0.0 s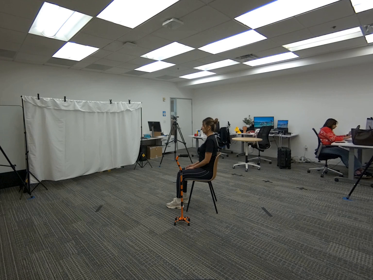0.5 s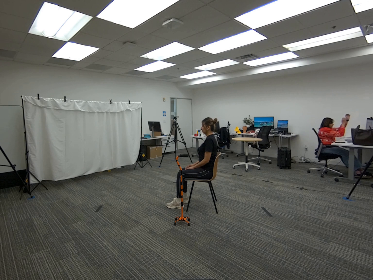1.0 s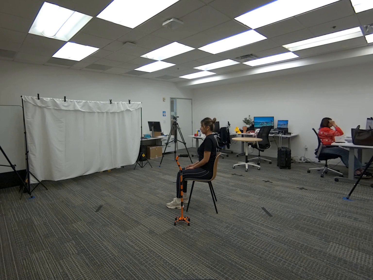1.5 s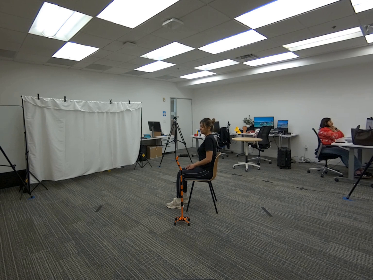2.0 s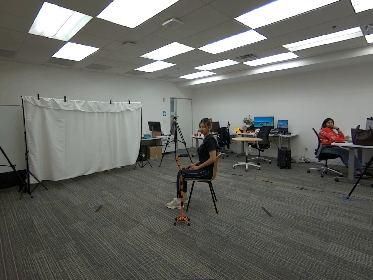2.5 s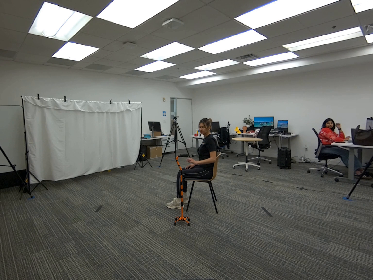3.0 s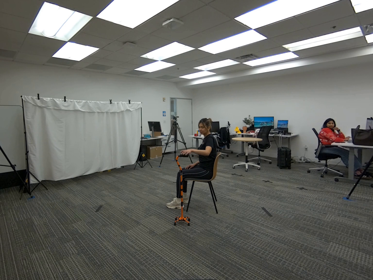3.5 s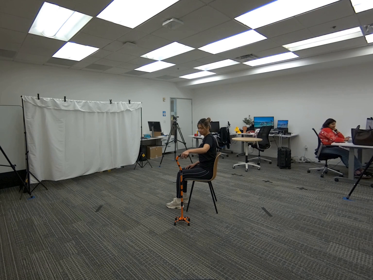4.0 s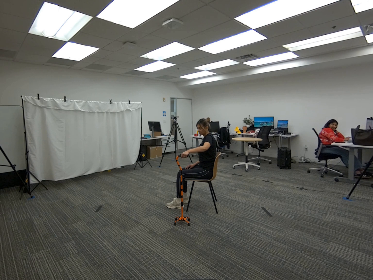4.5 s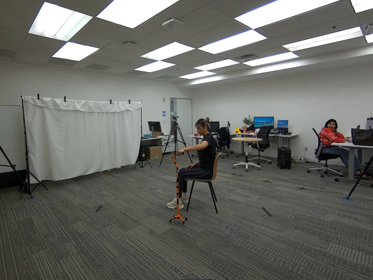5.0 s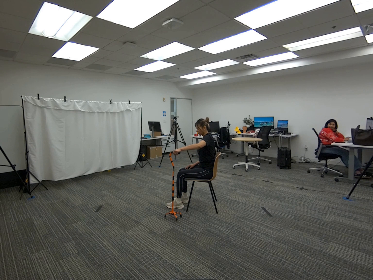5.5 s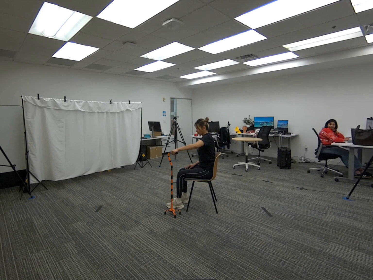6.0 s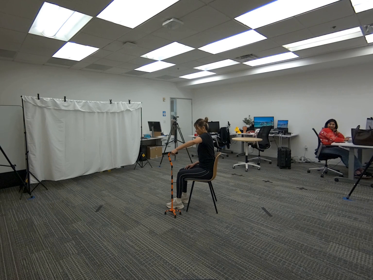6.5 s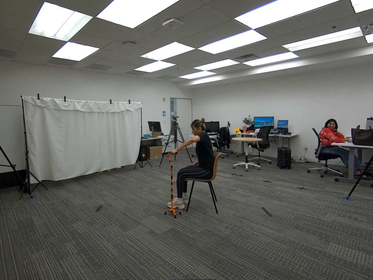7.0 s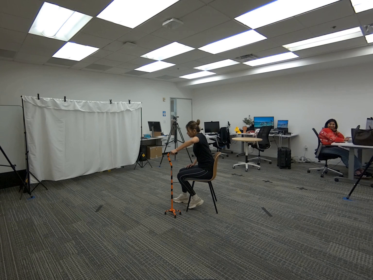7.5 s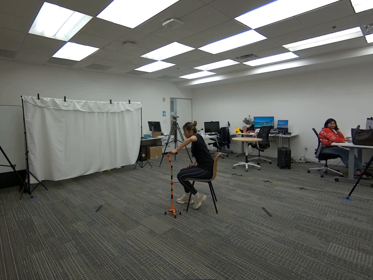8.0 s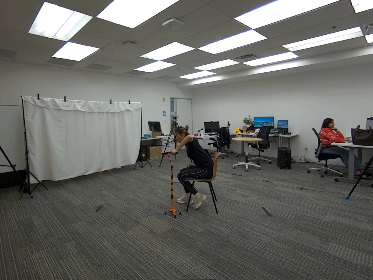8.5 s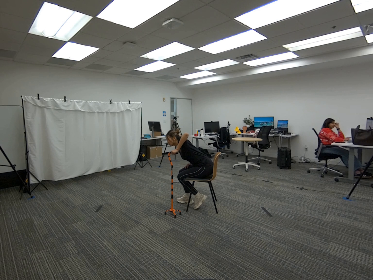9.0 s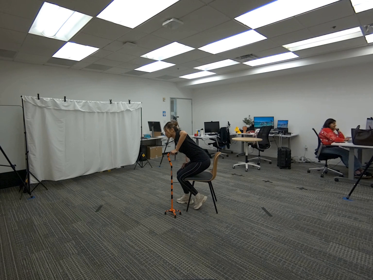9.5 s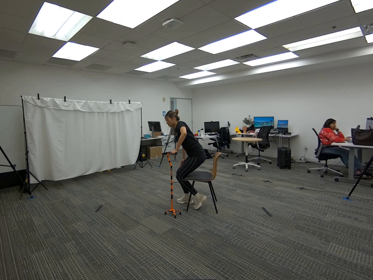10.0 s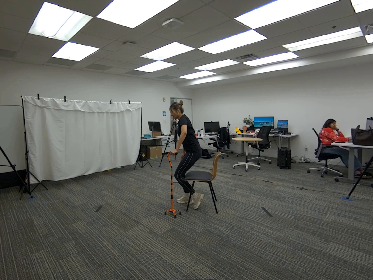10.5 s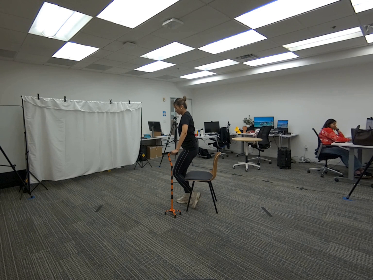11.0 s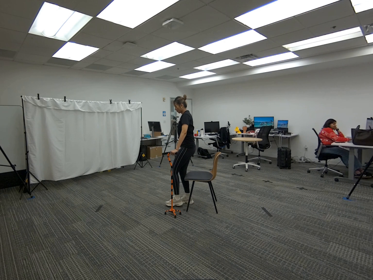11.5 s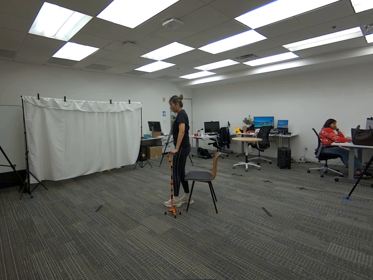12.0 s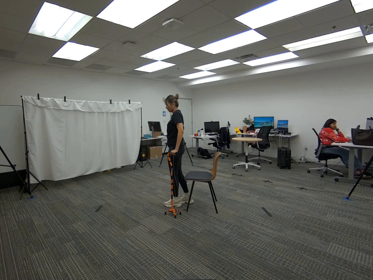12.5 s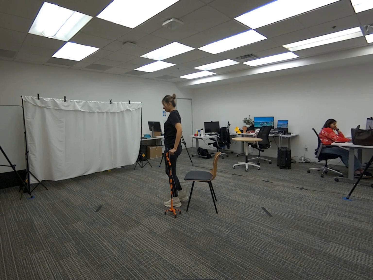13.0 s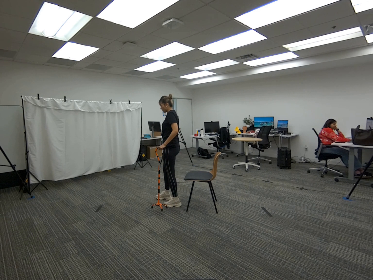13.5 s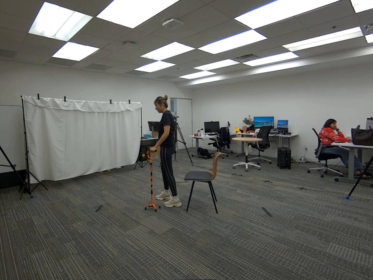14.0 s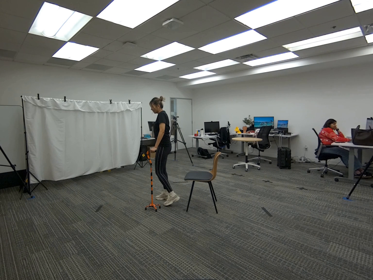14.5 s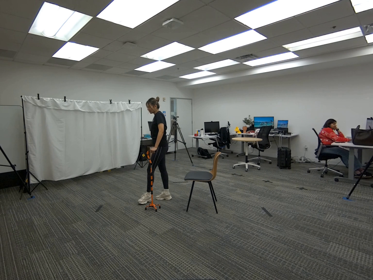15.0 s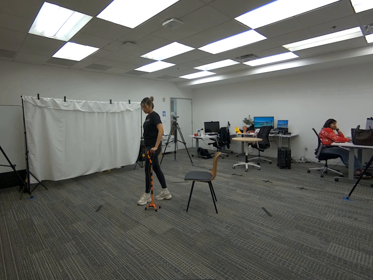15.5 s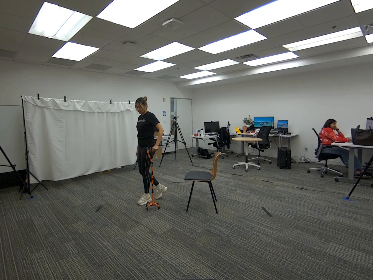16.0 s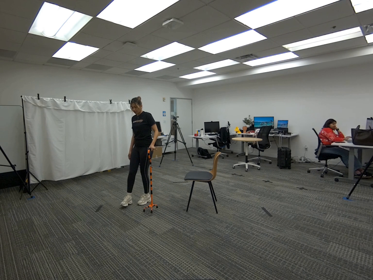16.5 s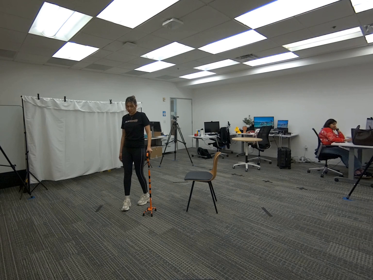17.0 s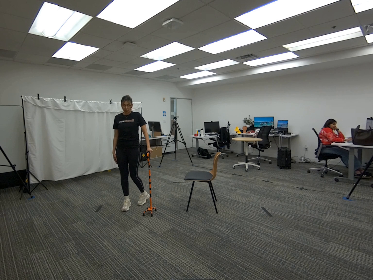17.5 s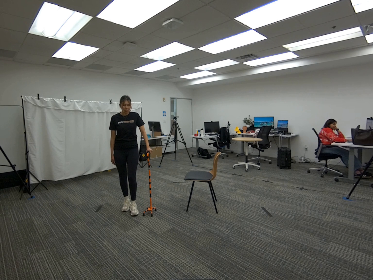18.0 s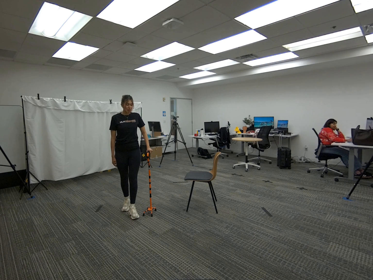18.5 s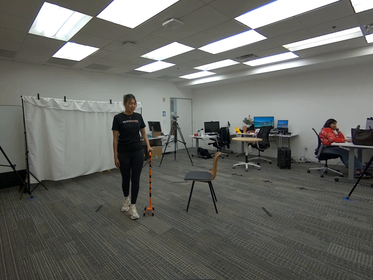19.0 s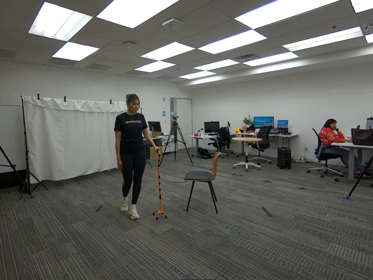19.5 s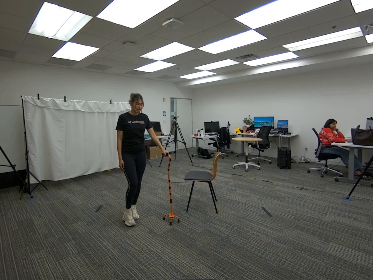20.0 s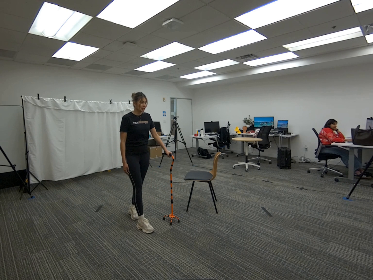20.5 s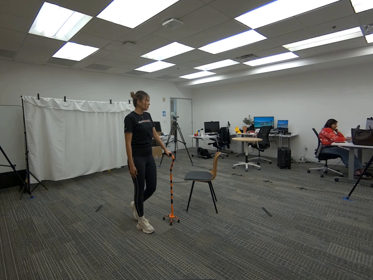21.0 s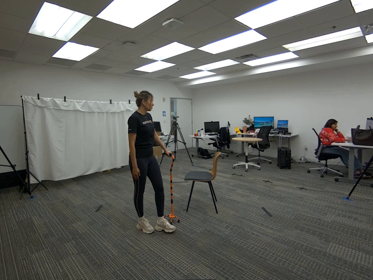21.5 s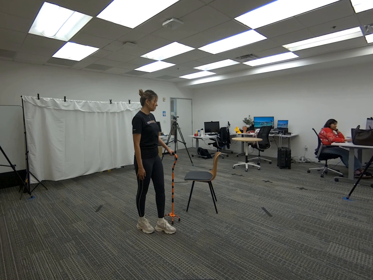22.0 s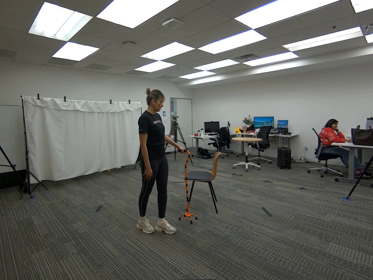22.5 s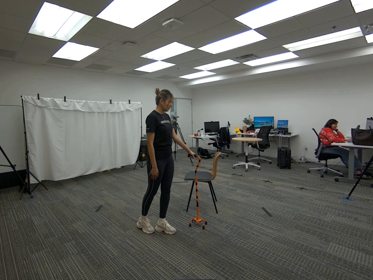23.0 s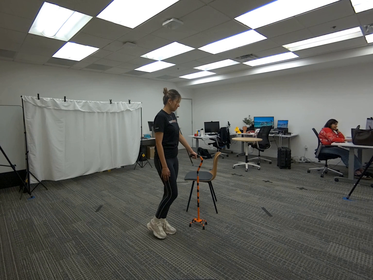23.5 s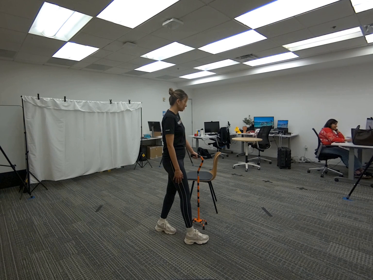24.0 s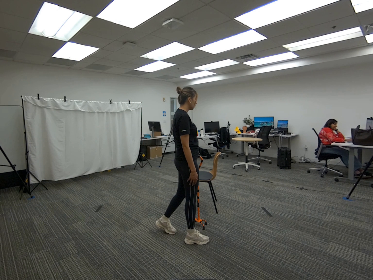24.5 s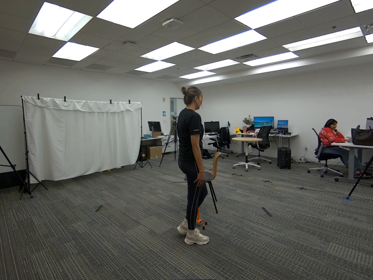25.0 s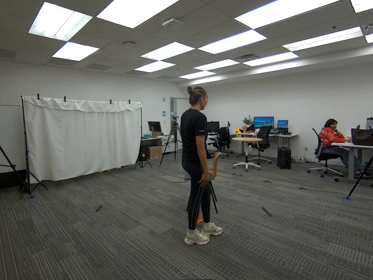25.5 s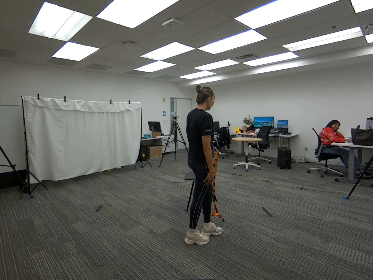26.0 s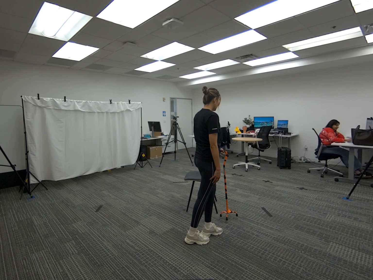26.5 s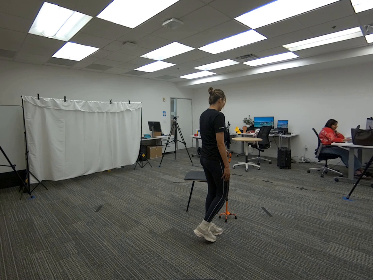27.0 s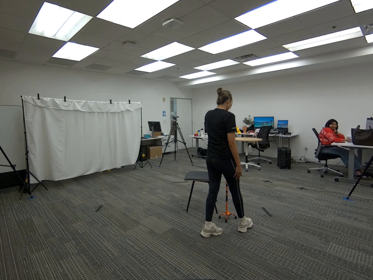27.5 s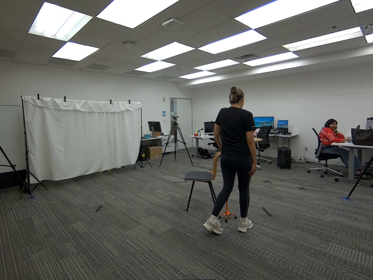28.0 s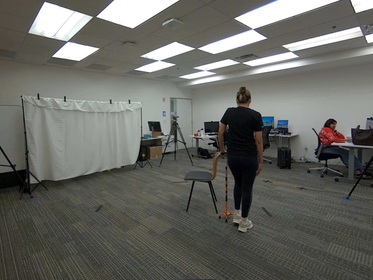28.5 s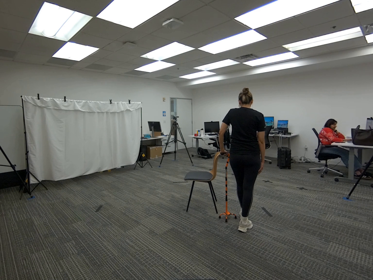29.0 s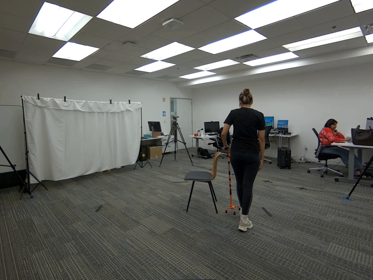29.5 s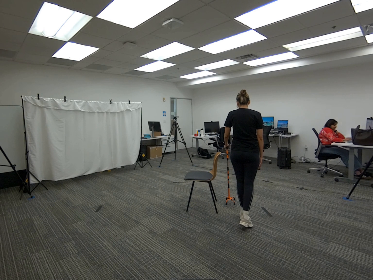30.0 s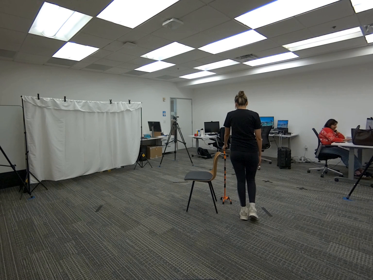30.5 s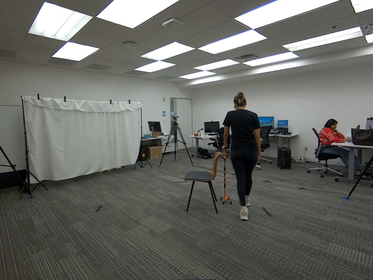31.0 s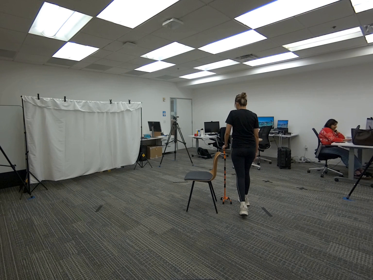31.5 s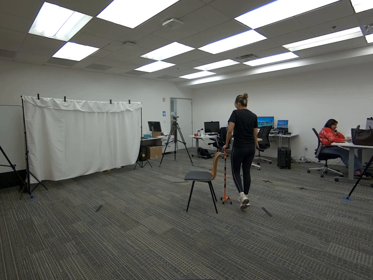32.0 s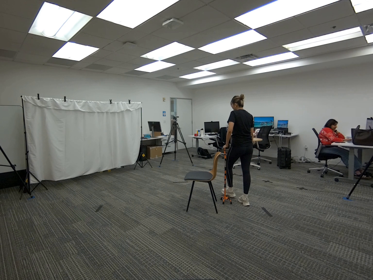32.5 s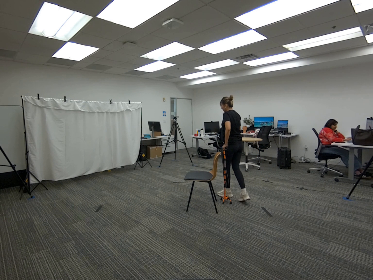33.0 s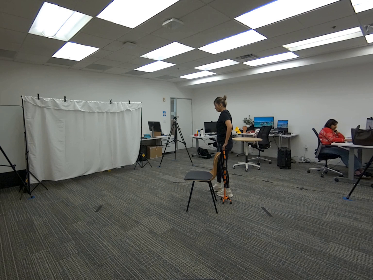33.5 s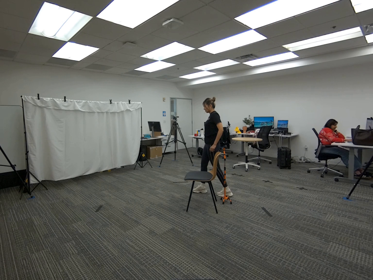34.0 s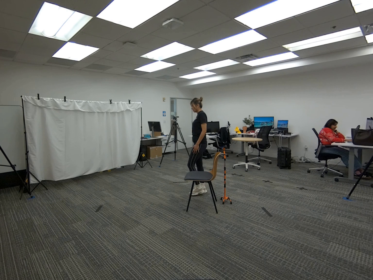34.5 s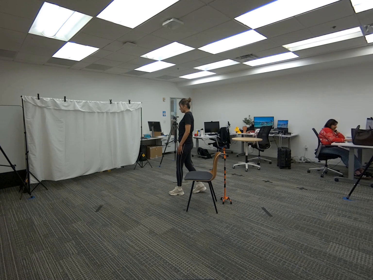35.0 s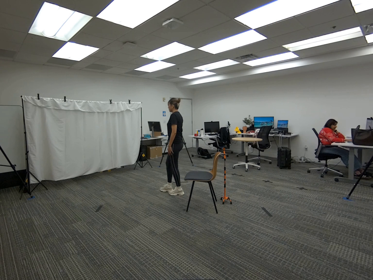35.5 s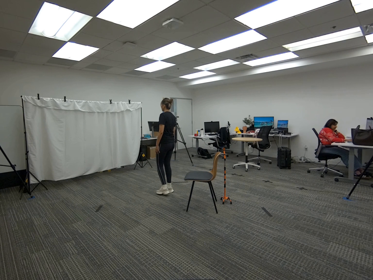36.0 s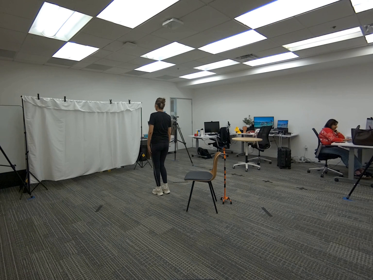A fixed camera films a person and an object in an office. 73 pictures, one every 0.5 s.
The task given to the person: Begin by sitting on the skinny wood chair and using your left hand use the cane to support you to stand up. Once up walk around the bounding area. Let go of the cane when complete.
